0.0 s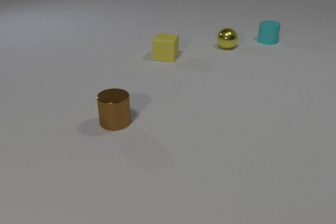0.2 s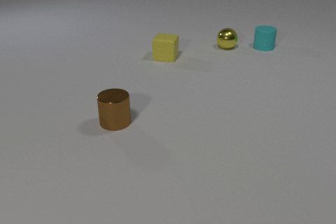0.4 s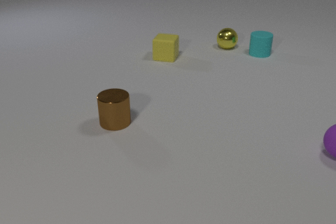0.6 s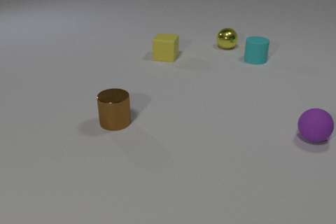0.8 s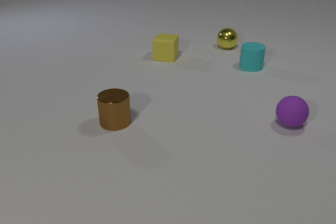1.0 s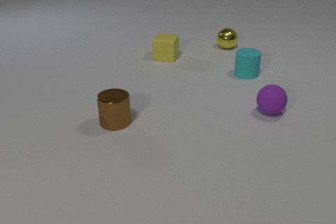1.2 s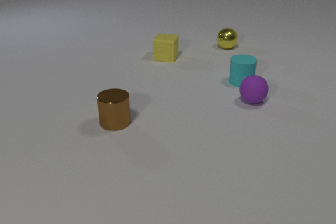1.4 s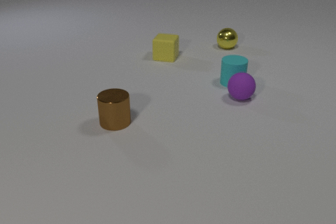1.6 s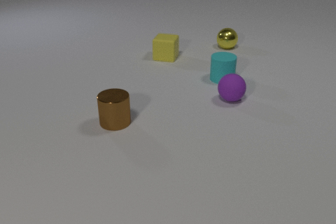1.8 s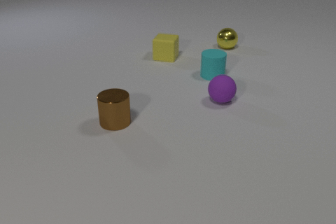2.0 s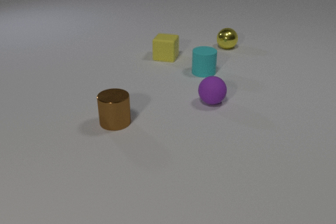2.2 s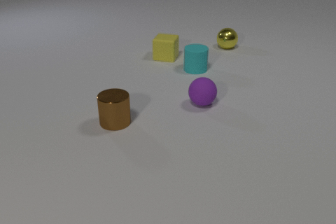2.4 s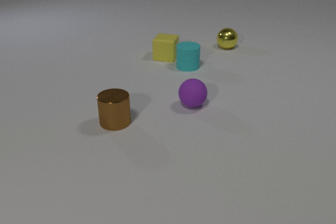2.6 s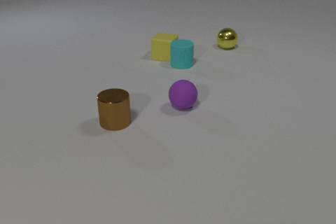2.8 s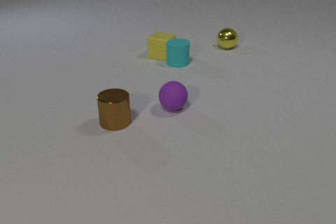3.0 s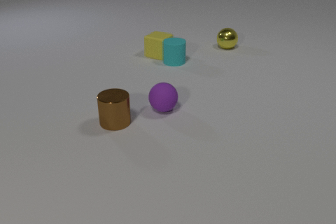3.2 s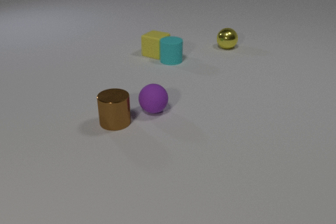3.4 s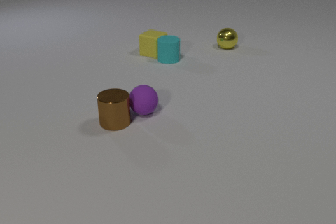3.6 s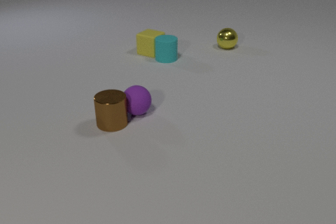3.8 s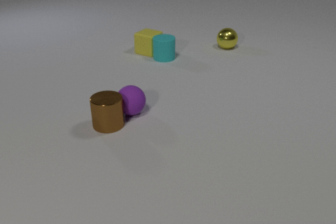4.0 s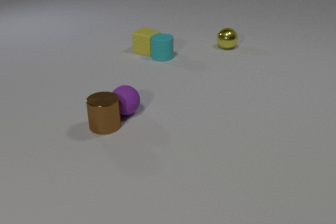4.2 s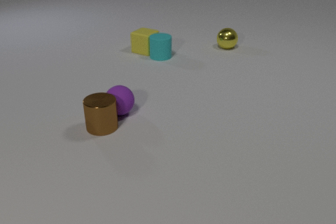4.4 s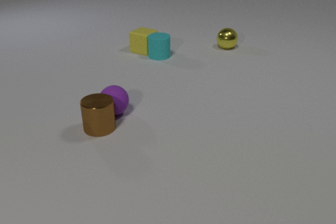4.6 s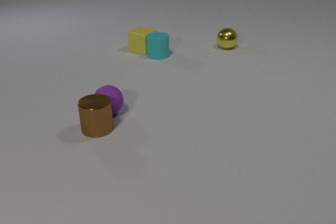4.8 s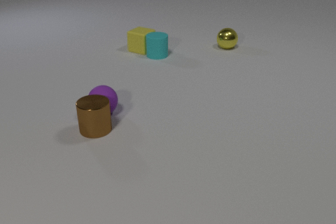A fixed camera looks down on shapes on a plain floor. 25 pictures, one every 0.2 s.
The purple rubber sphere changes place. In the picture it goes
to the left.
The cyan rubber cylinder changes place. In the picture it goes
to the left.
0.0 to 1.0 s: The purple rubber sphere comes in at the right edge, rolls to the left and away from the camera. The cyan rubber cylinder slides toward the camera.
1.0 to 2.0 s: The purple rubber sphere rolls to the left. The cyan rubber cylinder slides to the left. The purple rubber sphere and the cyan rubber cylinder collide.
2.0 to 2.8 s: The purple rubber sphere rolls to the left. The cyan rubber cylinder slides to the left and away from the camera. The cyan rubber cylinder and the yellow rubber cube collide.
2.8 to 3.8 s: The purple rubber sphere rolls to the left. The cyan rubber cylinder slides to the left and away from the camera. The brown metal cylinder slides to the left. The yellow rubber cube slides to the left and away from the camera. The purple rubber sphere and the brown metal cylinder collide.
3.8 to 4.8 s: The purple rubber sphere rolls to the left. The cyan rubber cylinder slides away from the camera and to the left. The brown metal cylinder slides to the left and toward the camera. The yellow rubber cube slides to the left and away from the camera.
What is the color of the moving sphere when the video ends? purple.
What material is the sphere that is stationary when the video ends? metal.
Are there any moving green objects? no.
